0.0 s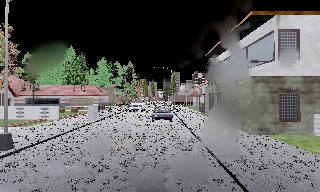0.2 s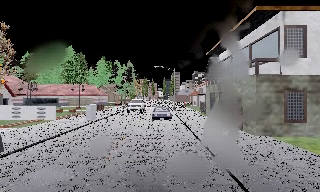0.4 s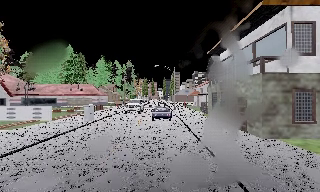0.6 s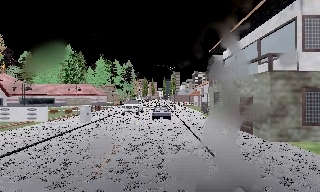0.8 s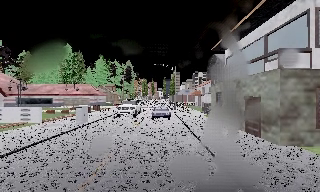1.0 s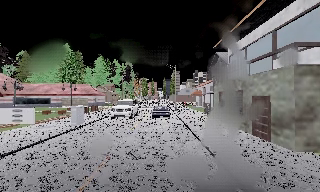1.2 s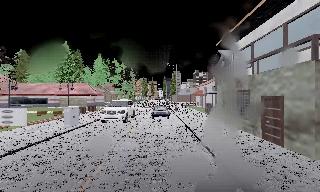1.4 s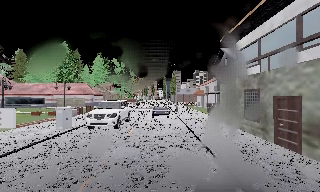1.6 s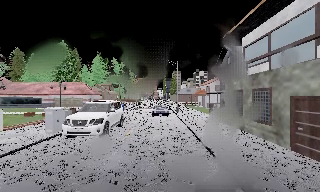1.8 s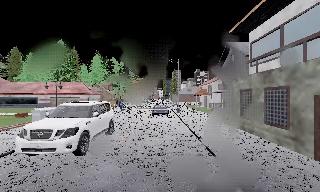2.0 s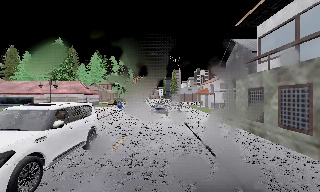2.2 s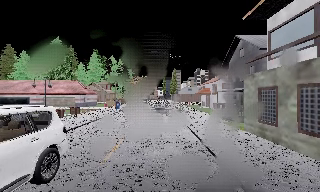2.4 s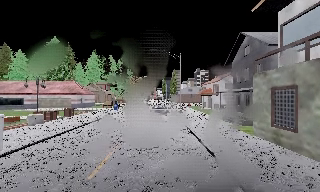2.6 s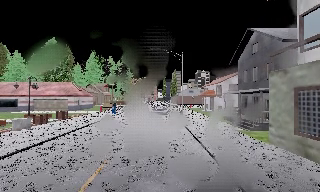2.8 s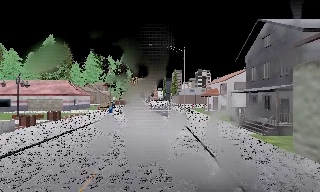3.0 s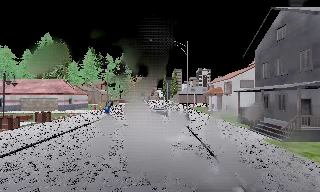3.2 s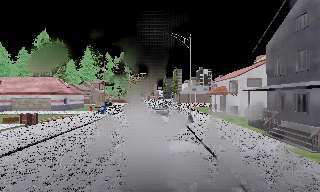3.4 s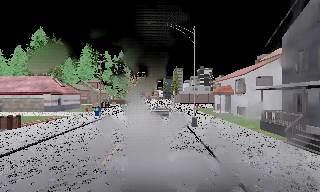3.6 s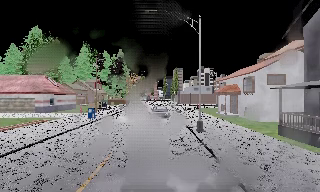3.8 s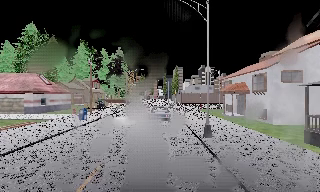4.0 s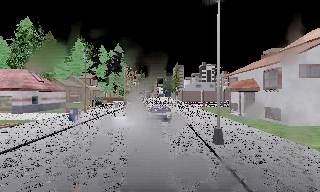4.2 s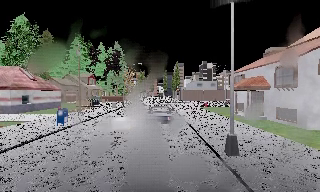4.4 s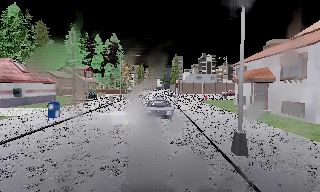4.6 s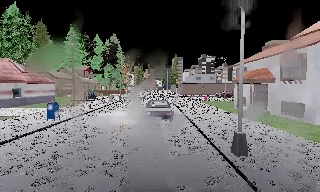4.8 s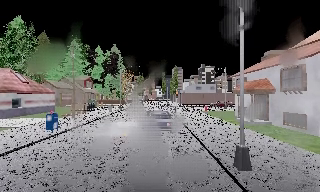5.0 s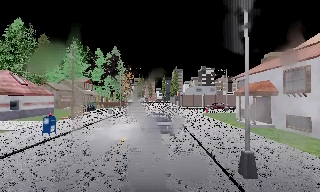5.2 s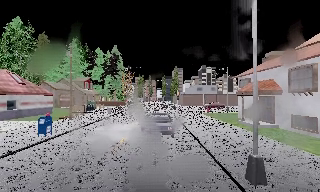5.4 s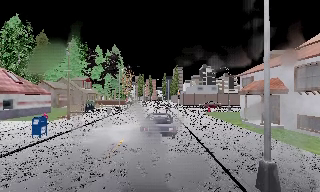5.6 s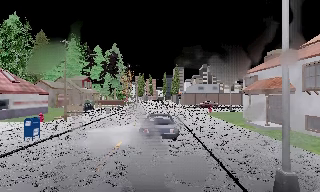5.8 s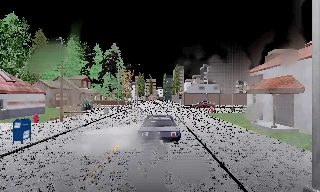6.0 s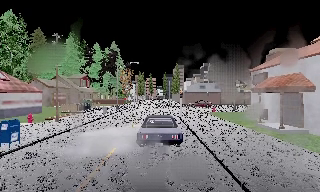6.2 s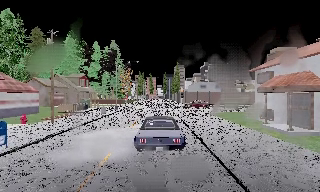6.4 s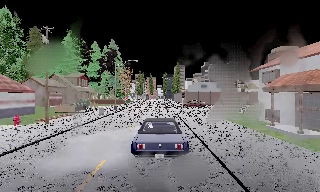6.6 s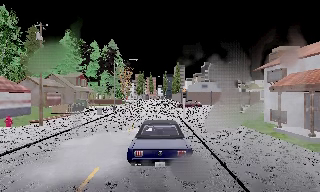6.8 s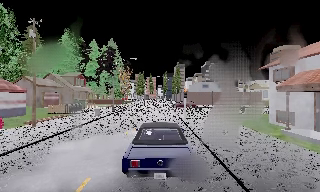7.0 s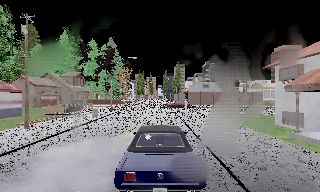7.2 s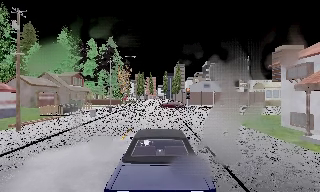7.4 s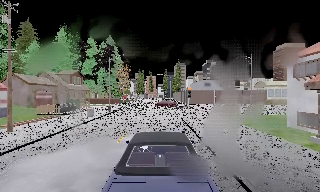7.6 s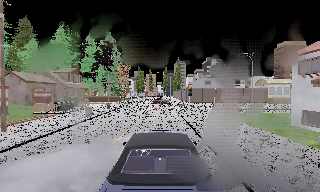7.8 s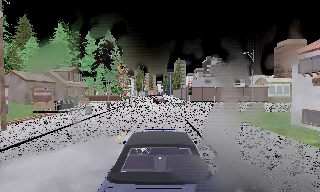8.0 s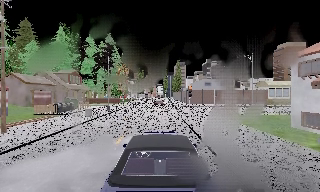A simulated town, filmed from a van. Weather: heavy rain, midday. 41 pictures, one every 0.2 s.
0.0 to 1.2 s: The camera travels forward, about 4 m, so what stands in front looms larger. It gains speed.
1.2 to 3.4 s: The camera travels forward, about 13 m, so what stands in front looms larger.
3.4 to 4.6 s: The camera travels forward, about 7 m, so what stands in front looms larger. It loses speed.
4.6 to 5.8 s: The camera travels forward, about 2.5 m, so what stands in front looms larger. It gains speed.
5.8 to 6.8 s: The camera travels forward, about 3 m, so what stands in front looms larger.
6.8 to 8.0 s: The camera travels forward, about 2 m, so what stands in front looms larger. It loses speed.
The film runs forward here.
